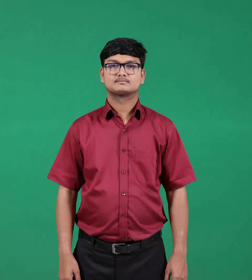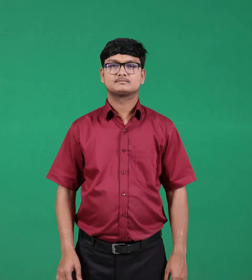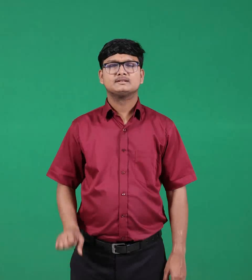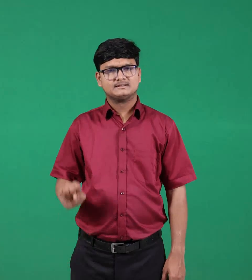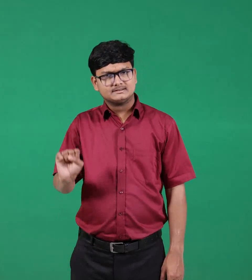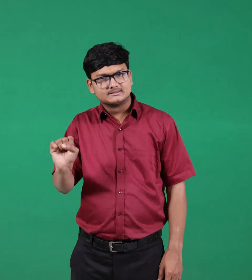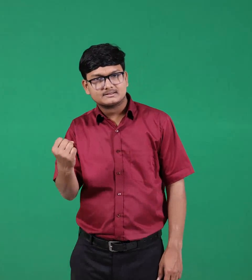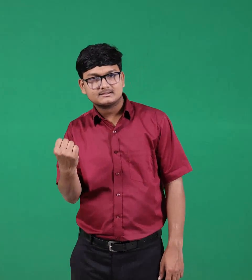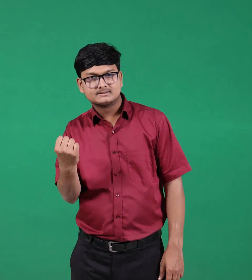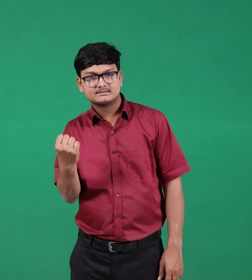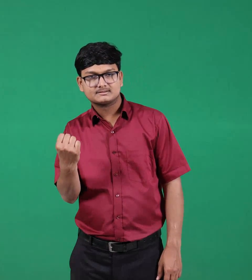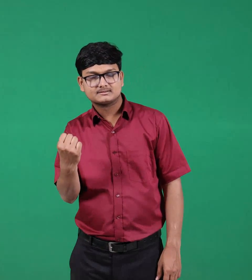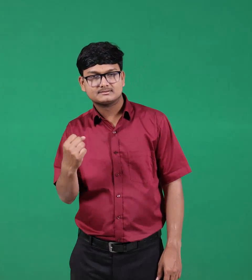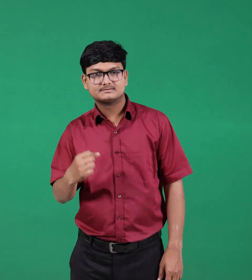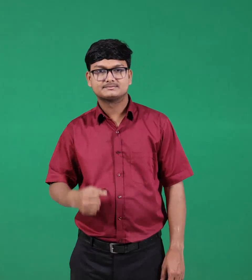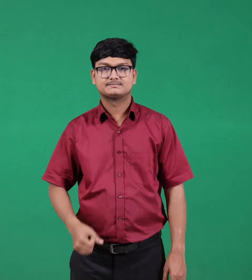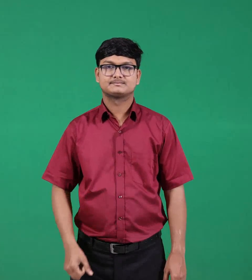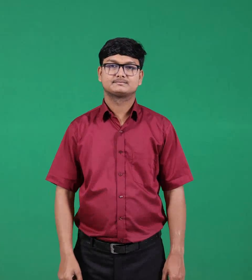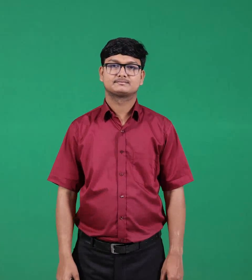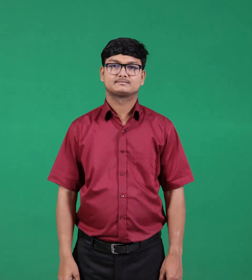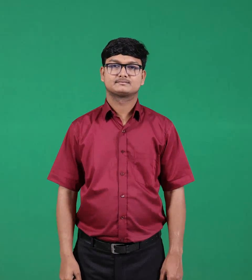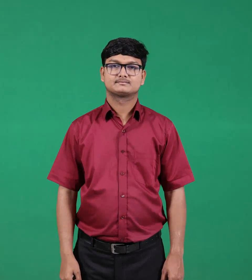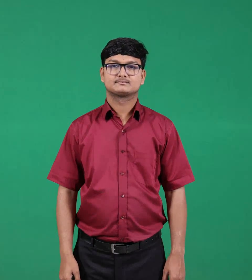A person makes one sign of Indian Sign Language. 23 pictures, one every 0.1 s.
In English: can
